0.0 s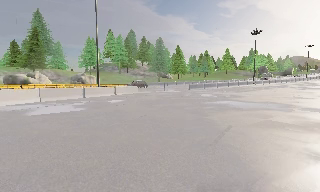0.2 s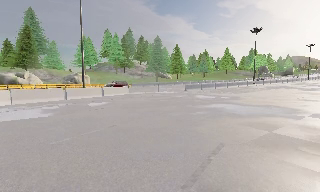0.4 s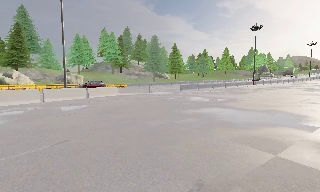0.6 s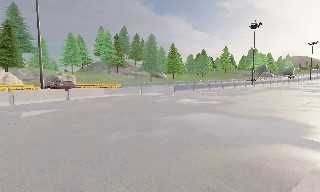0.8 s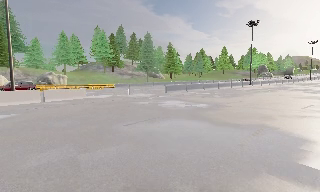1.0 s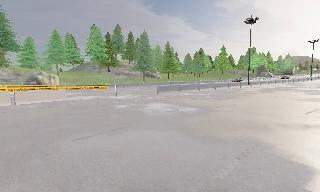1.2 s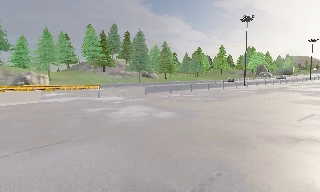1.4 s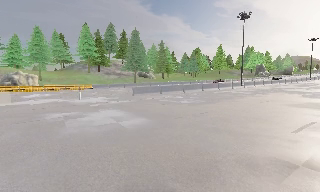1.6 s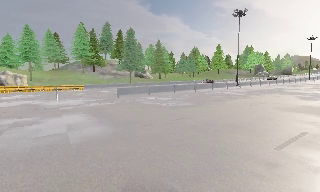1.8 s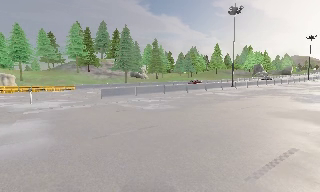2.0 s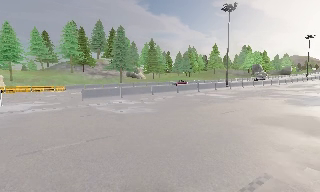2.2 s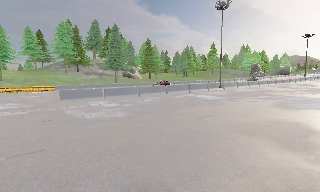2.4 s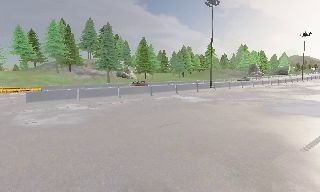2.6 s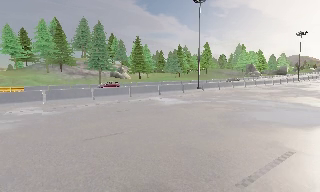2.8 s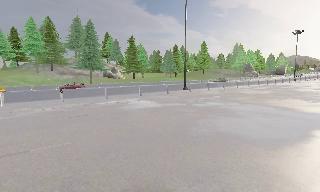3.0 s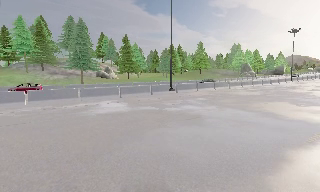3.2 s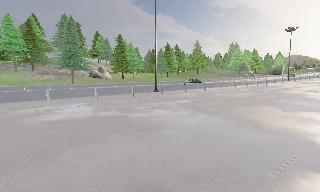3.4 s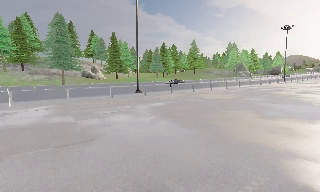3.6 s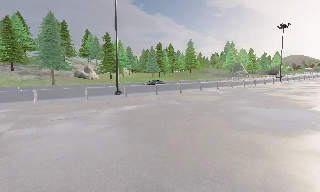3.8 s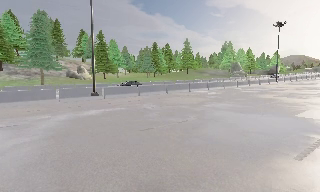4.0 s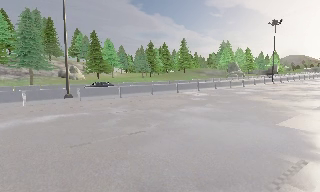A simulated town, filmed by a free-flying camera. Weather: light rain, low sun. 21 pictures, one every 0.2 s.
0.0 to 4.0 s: The camera travels to its right and forward, about 35 m, so close, fixed things drift to the left.
The film runs forward here.
